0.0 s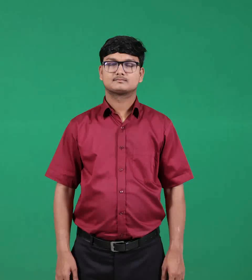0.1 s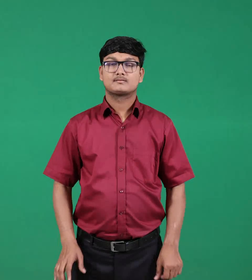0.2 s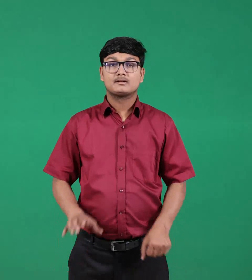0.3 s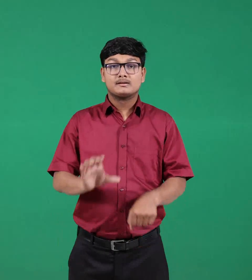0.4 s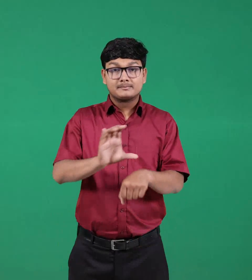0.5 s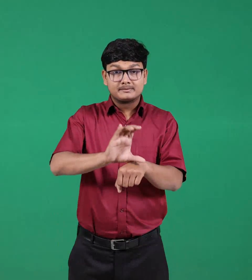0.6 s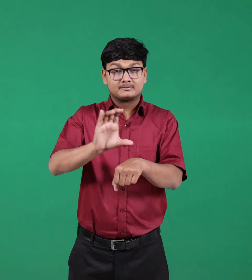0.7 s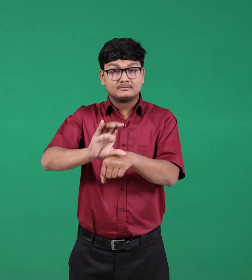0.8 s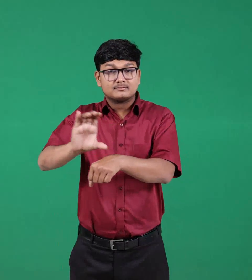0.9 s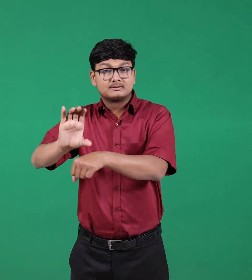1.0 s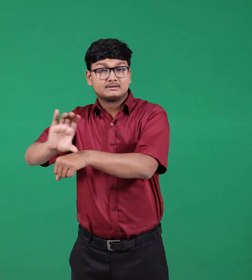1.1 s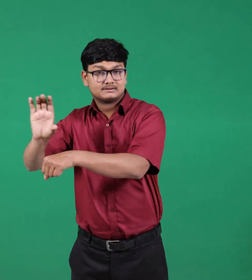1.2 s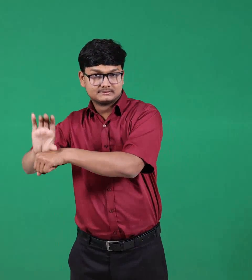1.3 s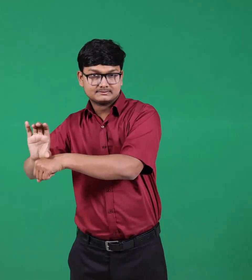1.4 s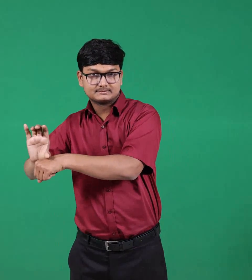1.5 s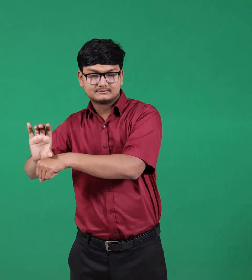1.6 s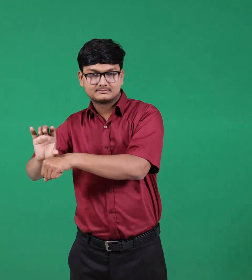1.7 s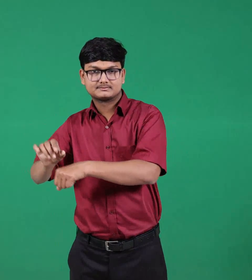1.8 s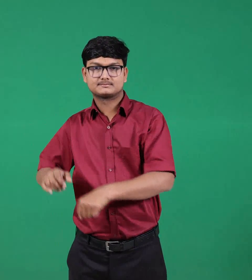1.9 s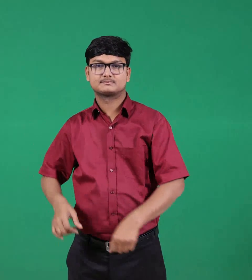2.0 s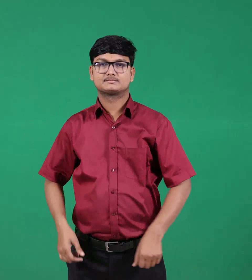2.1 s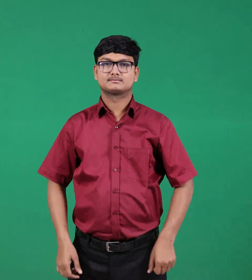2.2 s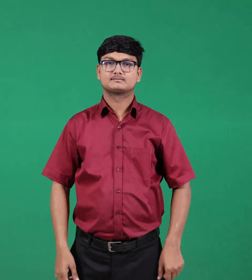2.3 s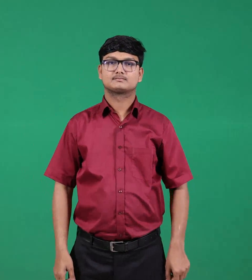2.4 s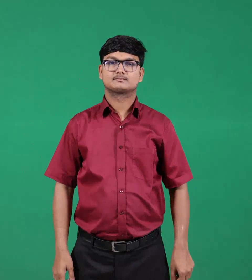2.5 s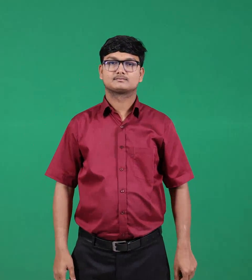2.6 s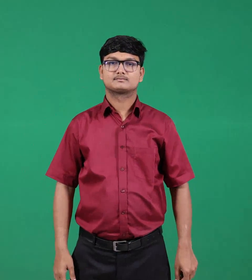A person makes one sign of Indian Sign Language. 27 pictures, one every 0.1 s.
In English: churches
